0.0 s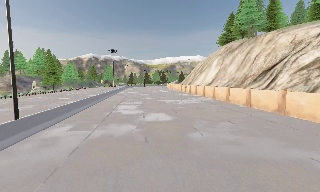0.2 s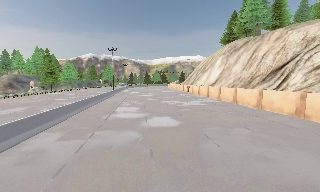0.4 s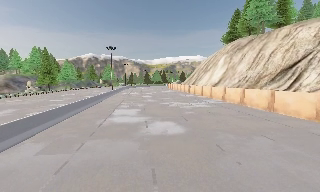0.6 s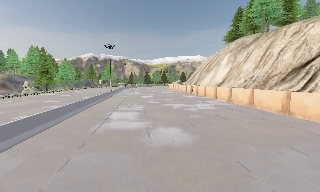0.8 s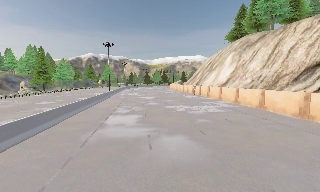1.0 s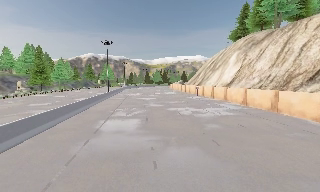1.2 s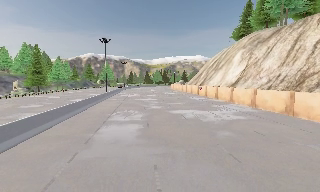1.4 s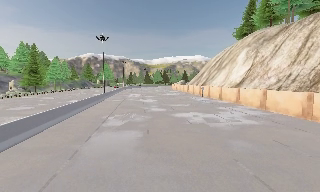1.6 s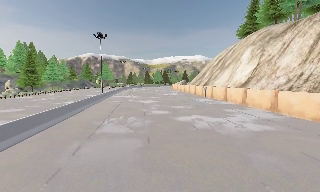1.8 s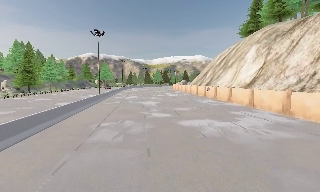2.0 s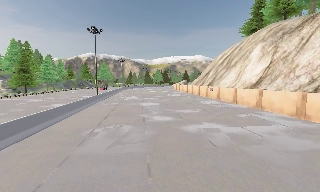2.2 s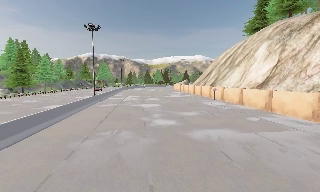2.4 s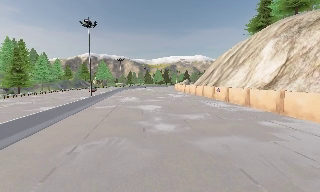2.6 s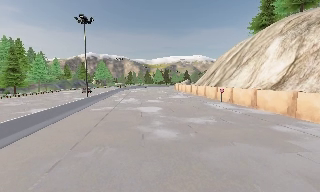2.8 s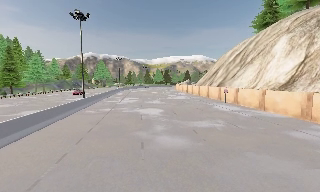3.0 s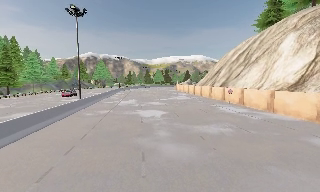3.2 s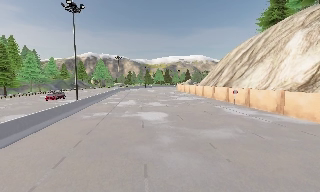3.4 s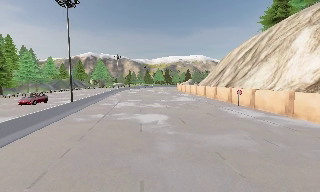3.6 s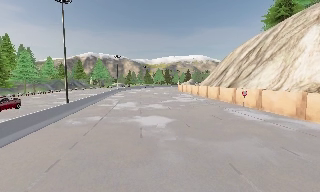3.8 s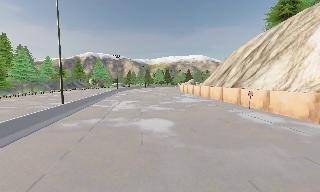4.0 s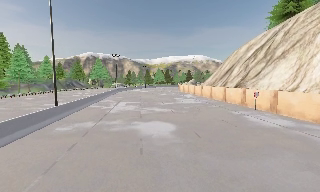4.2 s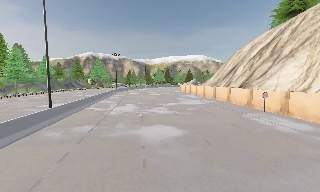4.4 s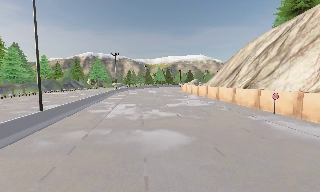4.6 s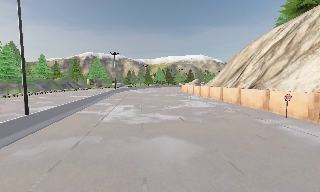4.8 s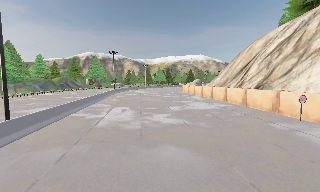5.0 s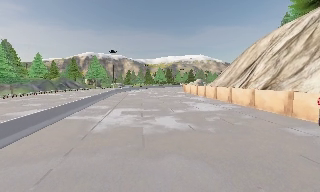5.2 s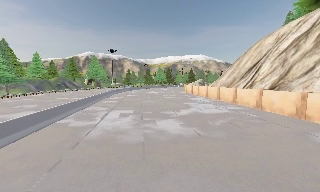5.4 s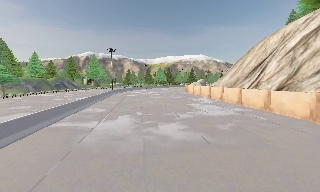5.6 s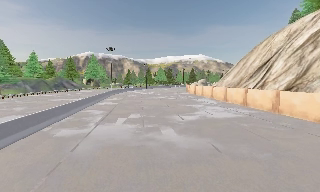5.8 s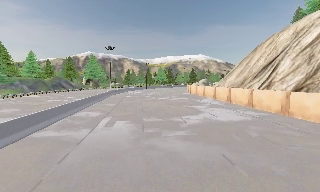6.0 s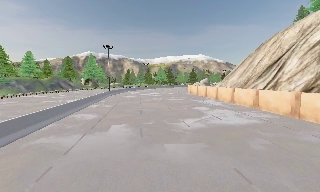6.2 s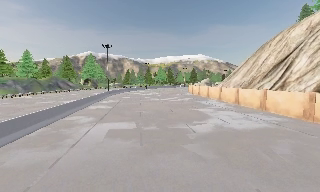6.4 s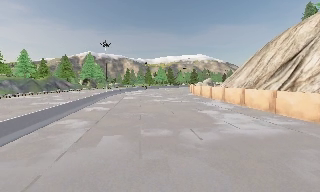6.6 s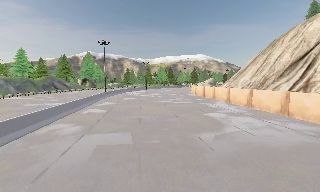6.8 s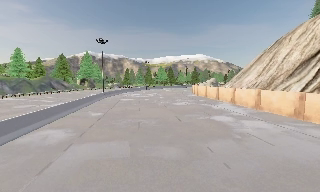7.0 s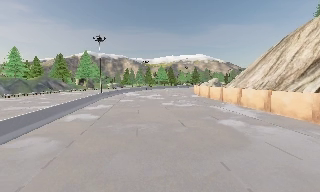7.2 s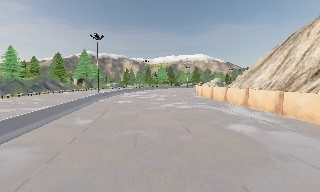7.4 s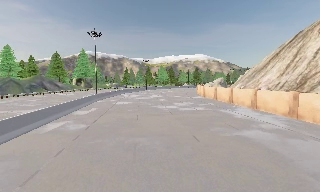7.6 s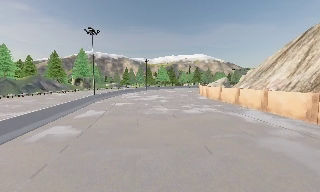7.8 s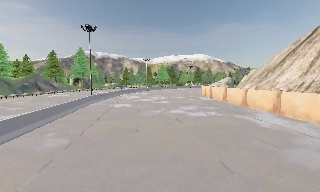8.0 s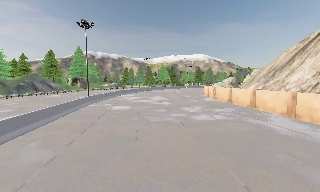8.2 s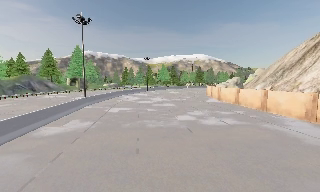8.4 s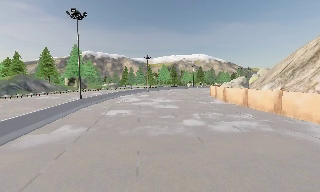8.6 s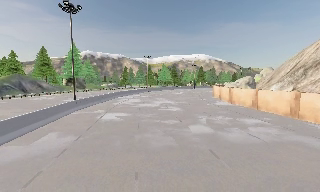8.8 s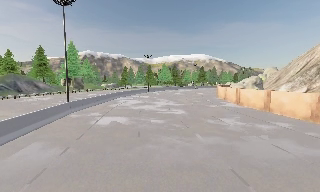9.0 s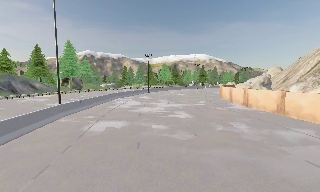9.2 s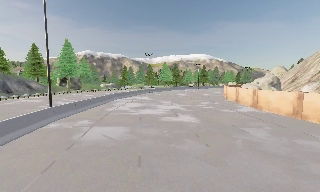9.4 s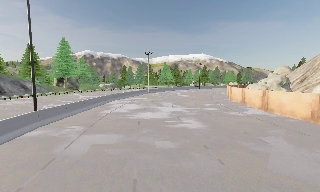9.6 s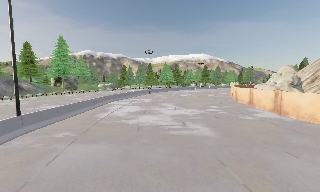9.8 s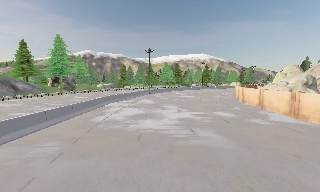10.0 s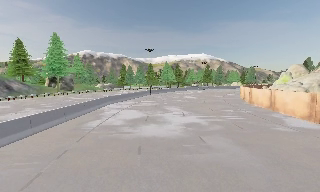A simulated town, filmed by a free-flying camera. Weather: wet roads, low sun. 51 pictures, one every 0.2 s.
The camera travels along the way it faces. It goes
forward.
0.0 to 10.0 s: The camera travels forward, about 75 m, so what stands in front looms larger.
The film runs forward here.
